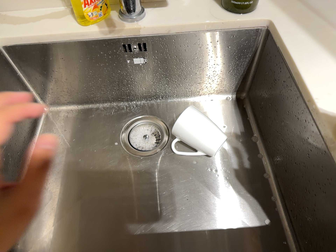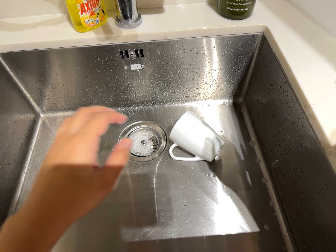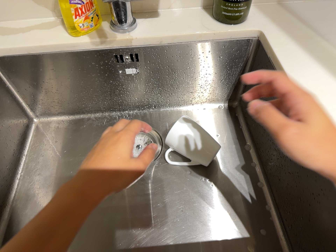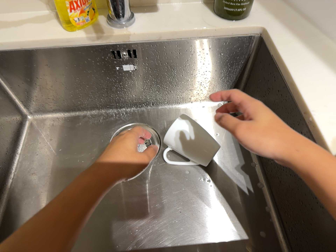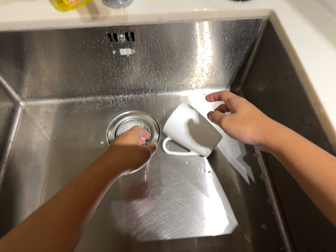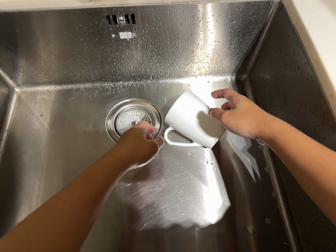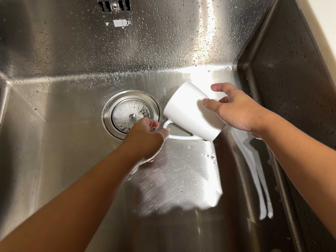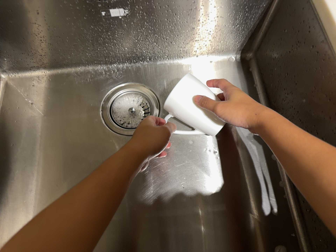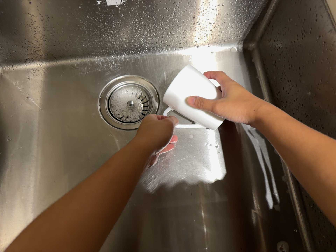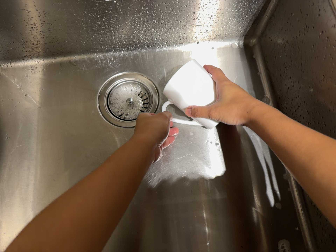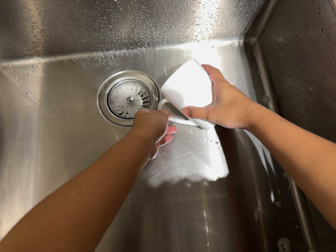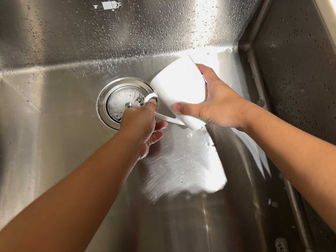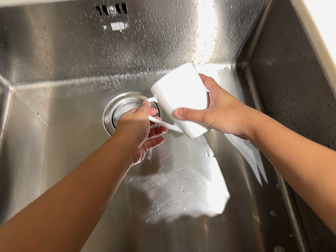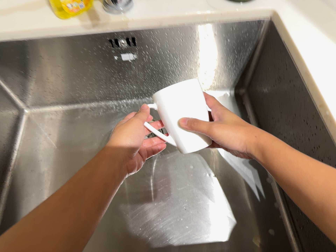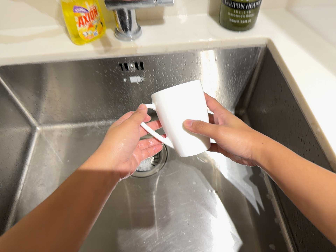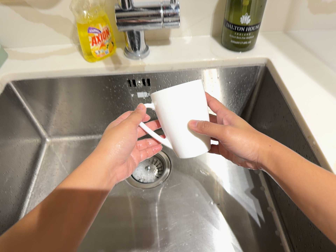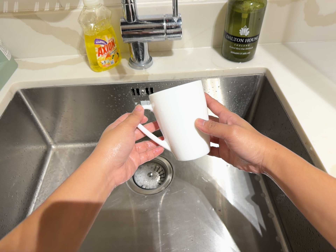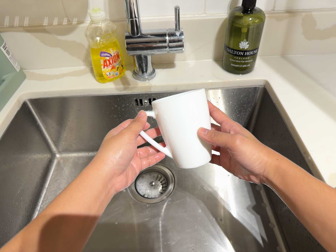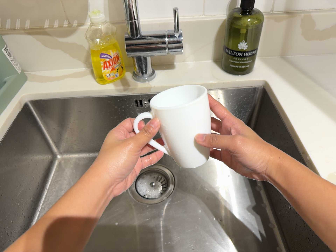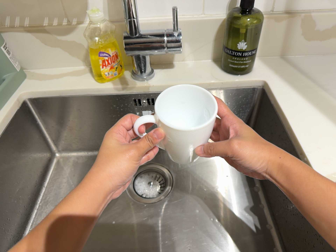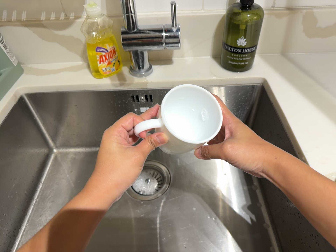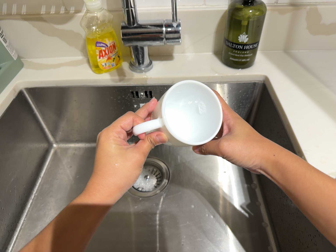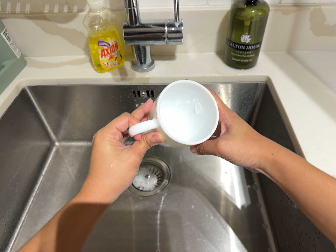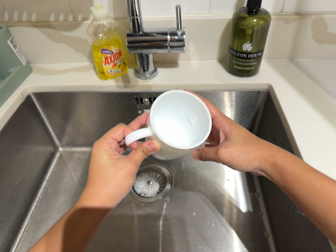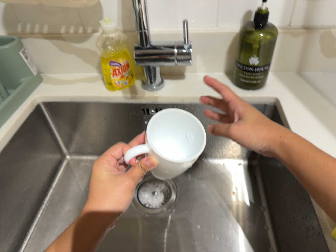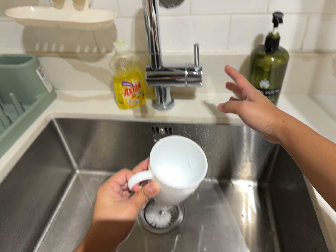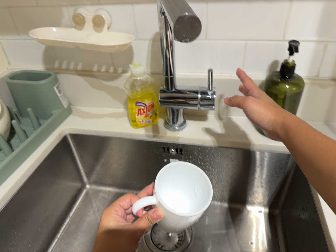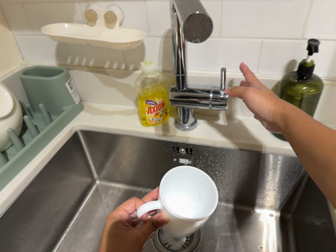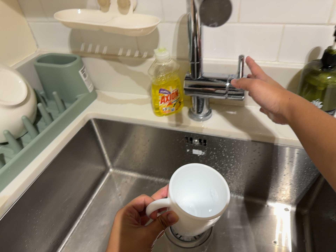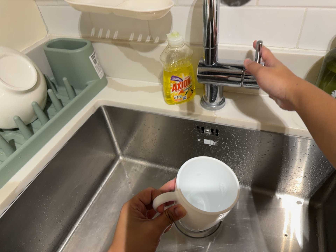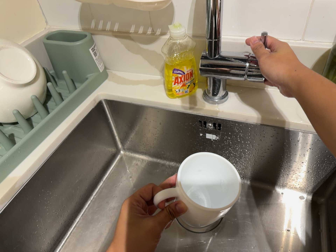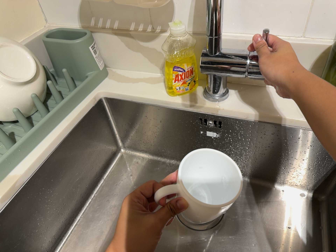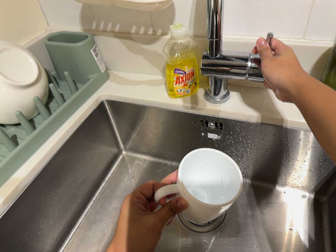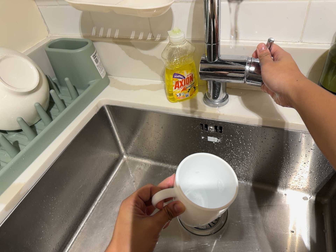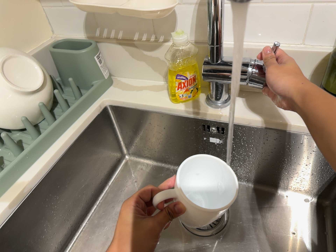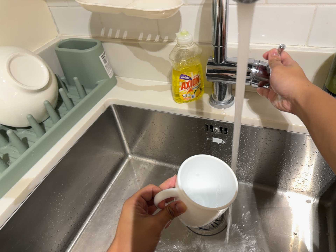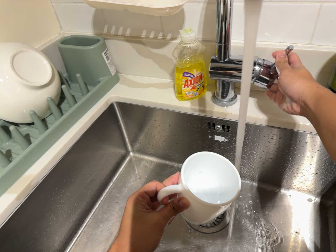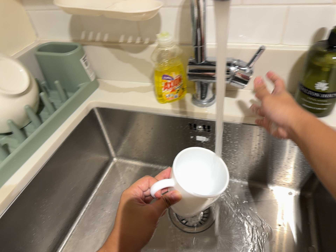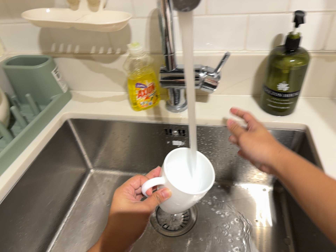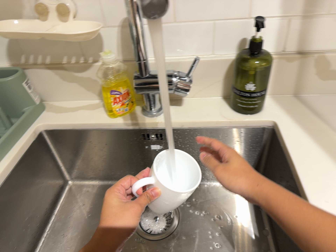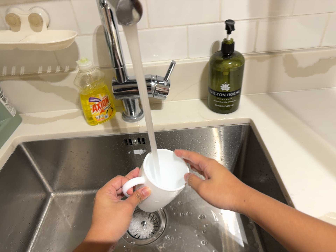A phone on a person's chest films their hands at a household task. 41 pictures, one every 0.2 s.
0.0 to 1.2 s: The camera travels forward, about 10 cm, so what stands in front looms larger. Its aim tips toward the bottom of its view by about 10 degrees.
1.2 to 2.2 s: The camera shifts only a little, or ends up much as it began.
2.2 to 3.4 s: The camera travels backward, about 16 cm, so what stands in front gets smaller. Its aim tips toward the top of its view by about 25 degrees, and the scene shifts downward.
3.4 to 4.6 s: The camera shifts only a little, or ends up much as it began.
4.6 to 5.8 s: The scene slides to the right, as the camera pans about 15 degrees to its left. It travels toward the top of its view, about 7 cm, so close, fixed things drift downward. It rolls about its line of sight by about 10 degrees, and the scene rotates clockwise.
5.8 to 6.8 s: The camera keeps its place and its aim.
6.8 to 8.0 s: The camera pans to its right by about 20 degrees. It rolls about its line of sight by about 15 degrees, and the scene rotates counterclockwise.
The film runs forward here.
